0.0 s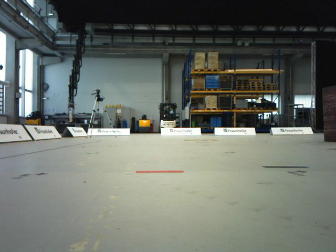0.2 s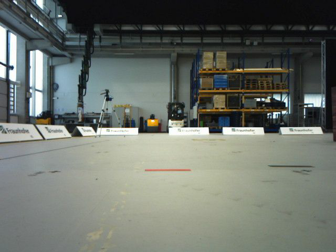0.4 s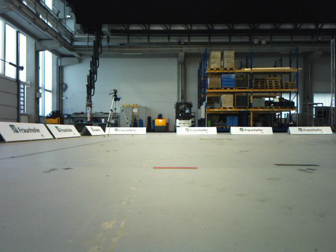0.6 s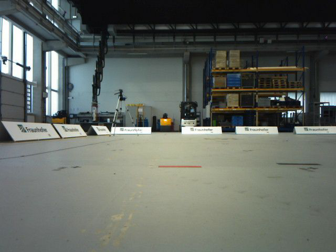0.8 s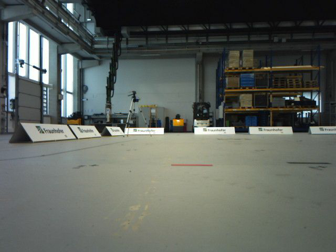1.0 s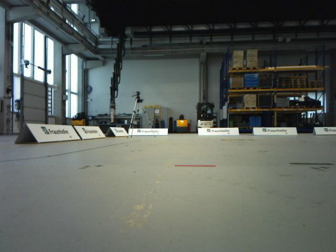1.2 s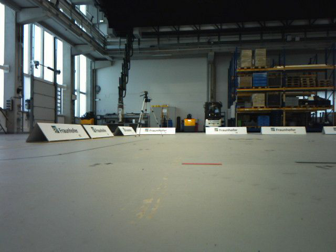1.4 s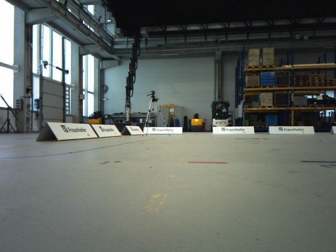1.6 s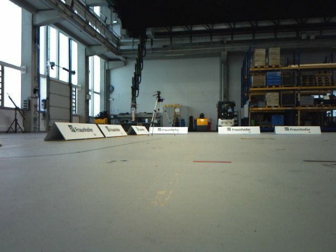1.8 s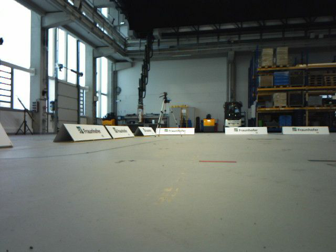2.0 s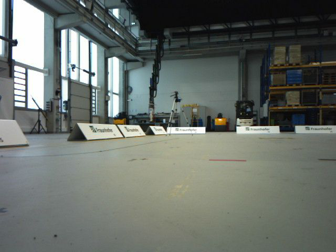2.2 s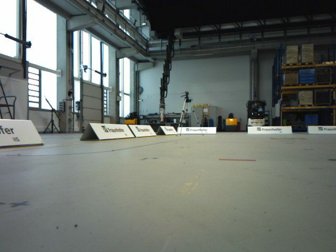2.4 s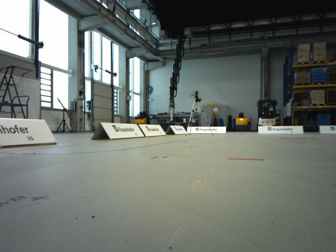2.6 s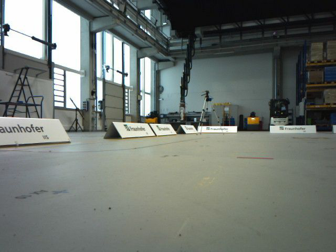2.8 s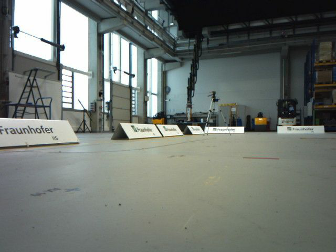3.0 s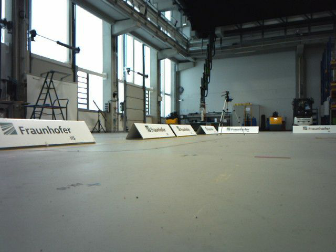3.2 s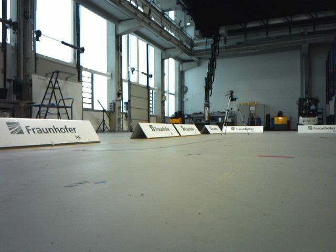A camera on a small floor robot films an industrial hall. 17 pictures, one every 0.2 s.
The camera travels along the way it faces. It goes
backward.
0.0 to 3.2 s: The scene slides to the right, as the camera pans about 25 degrees to its left. It travels backward, about 0.6 m, so what stands in front gets smaller.
The film runs backward here.
